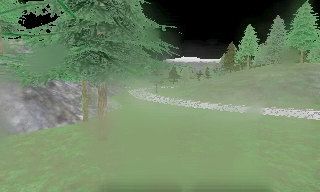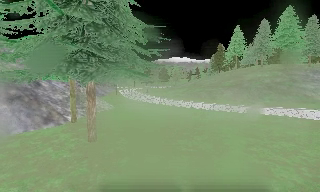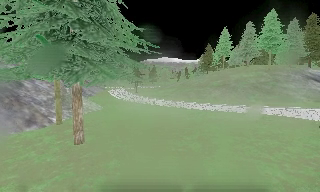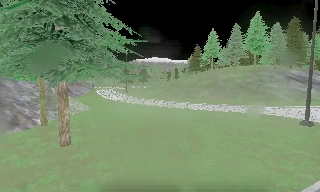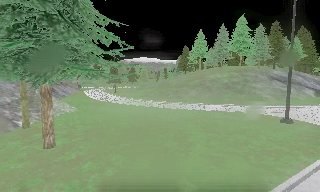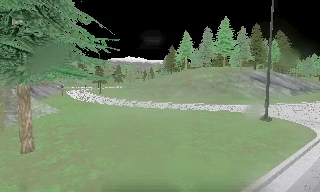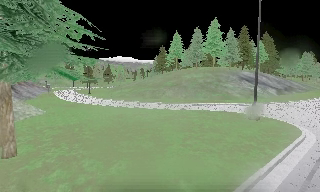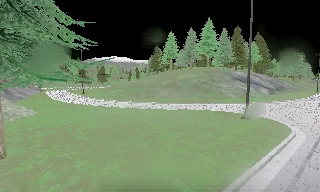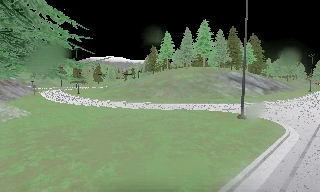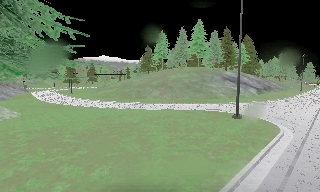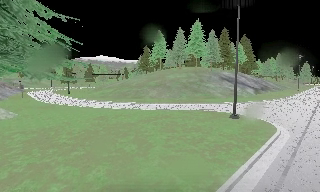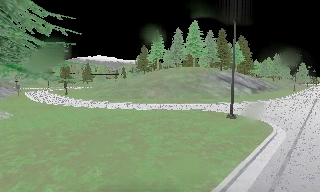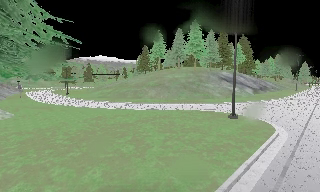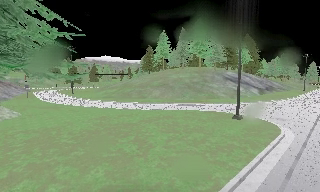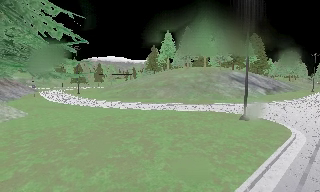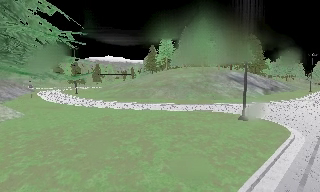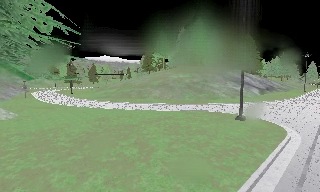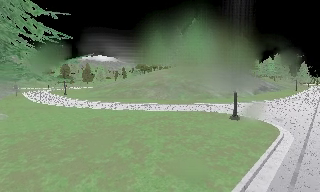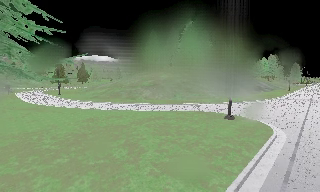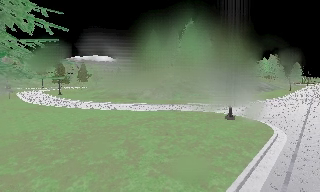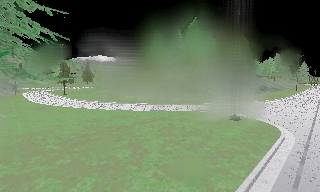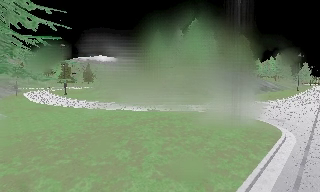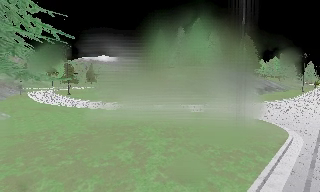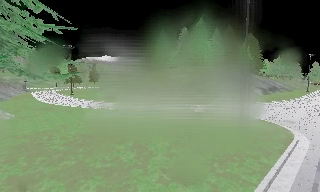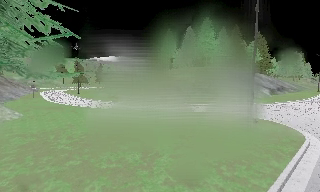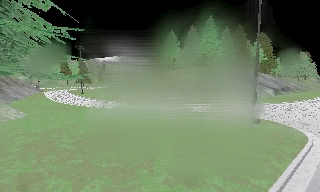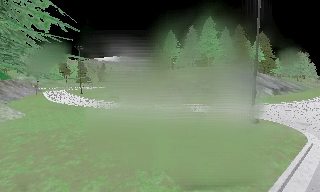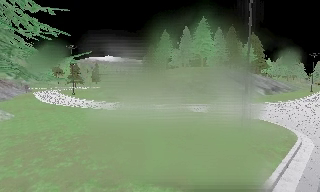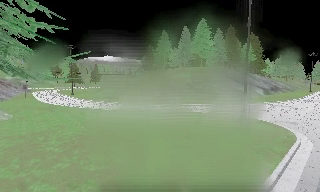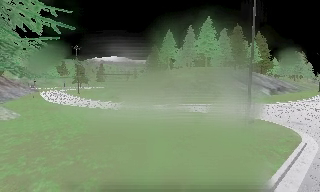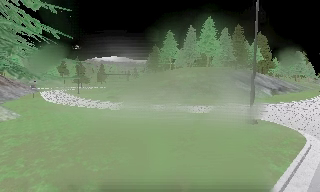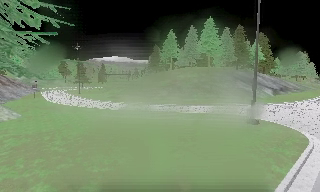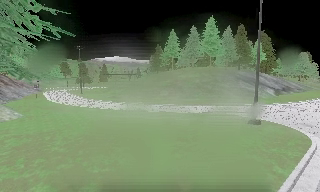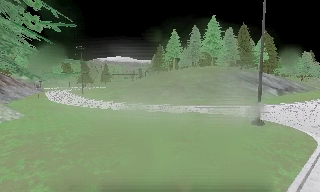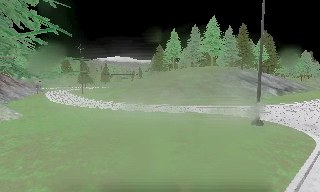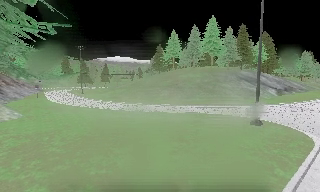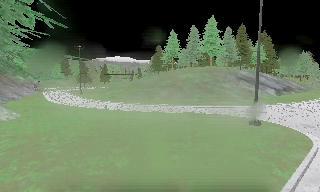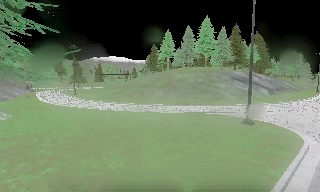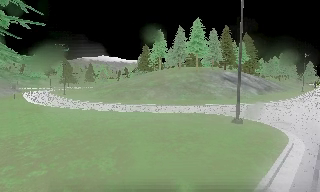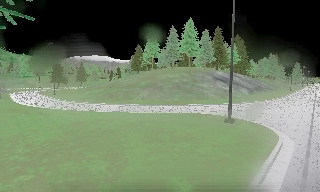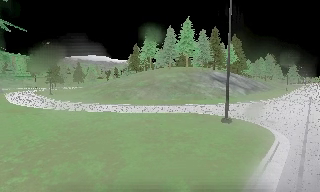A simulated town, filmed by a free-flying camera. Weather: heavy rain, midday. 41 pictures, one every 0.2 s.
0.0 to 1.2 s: The camera pans to its right, which is clockwise from overhead, by about 20 degrees.
1.2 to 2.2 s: The camera shifts only a little, or ends up much as it began.
2.2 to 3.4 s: The camera travels forward, about 0.5 m, so what stands in front looms larger.
3.4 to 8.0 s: The camera travels forward and to its right, about 1.5 m, so what stands in front looms larger.
The film runs forward here.
